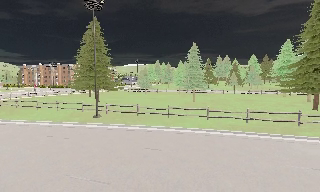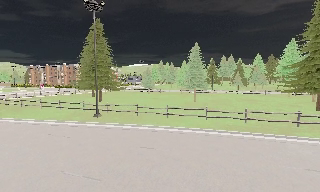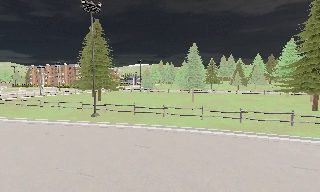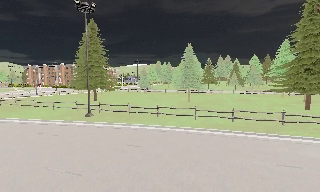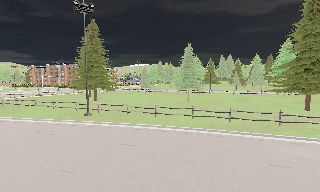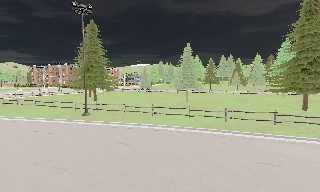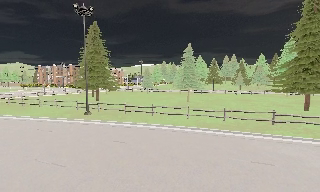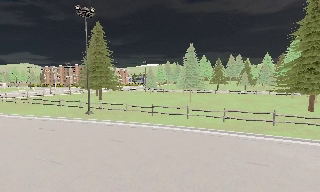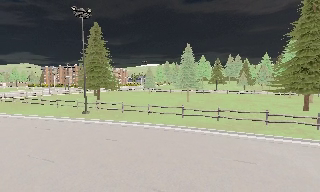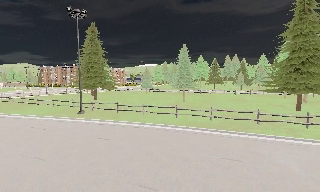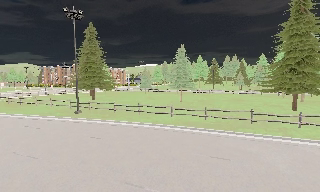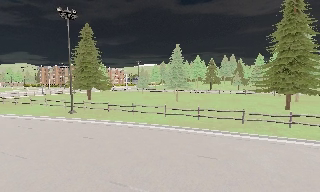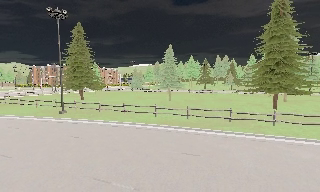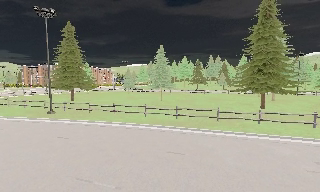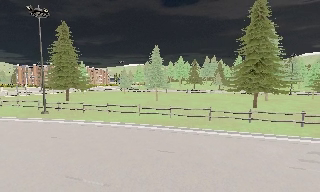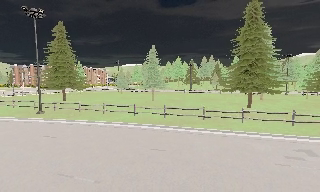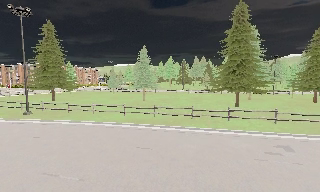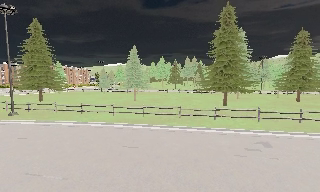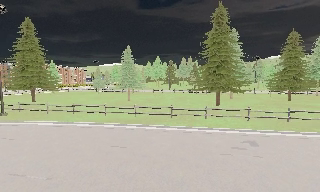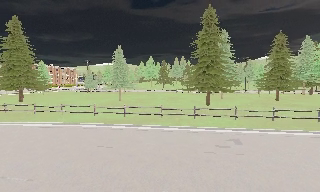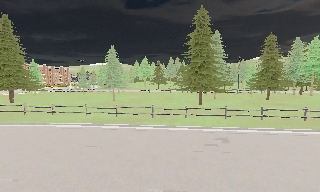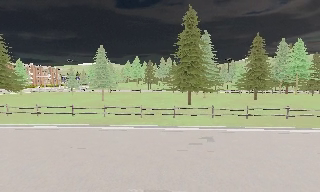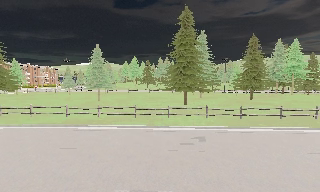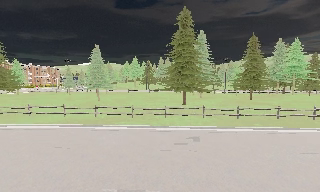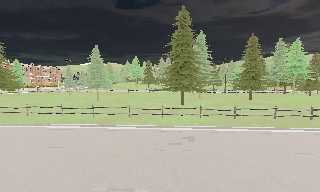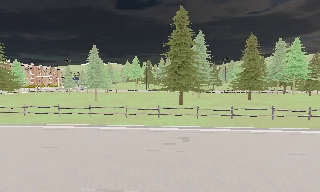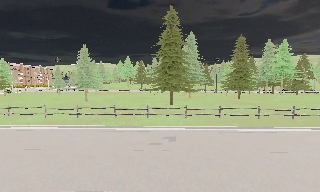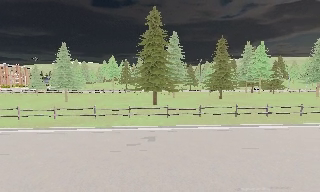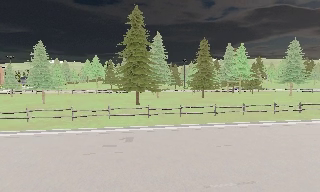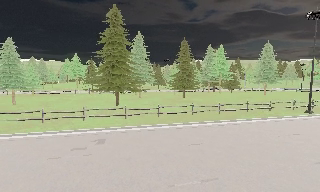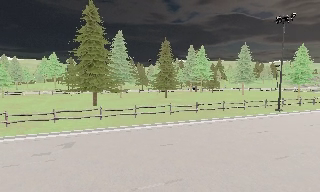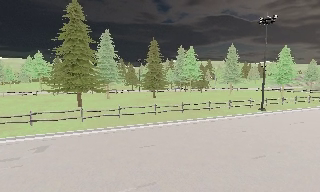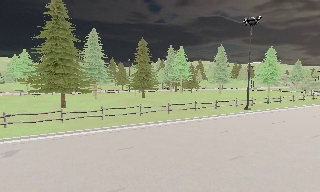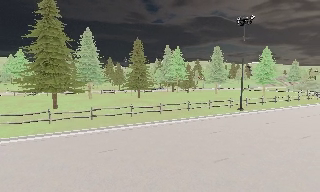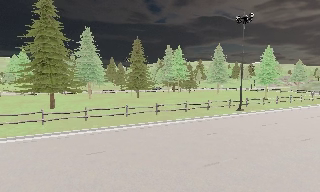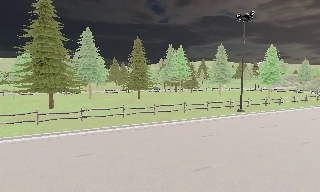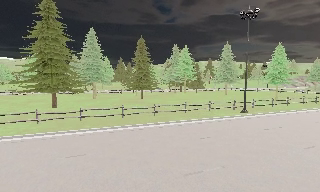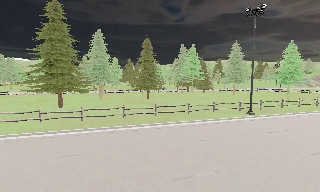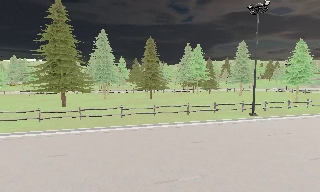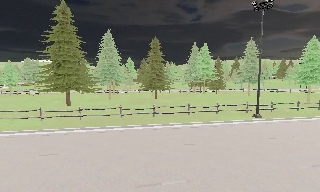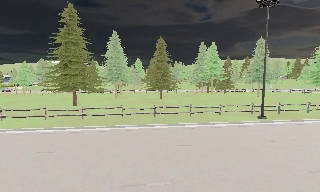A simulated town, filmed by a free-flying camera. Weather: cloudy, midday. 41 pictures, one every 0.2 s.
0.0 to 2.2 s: The camera travels to its right, about 6 m, so close, fixed things drift to the left.
2.2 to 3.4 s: The scene slides to the left, as the camera pans about 10 degrees to its right. It travels to its right and backward, about 3 m, so close, fixed things drift to the left.
3.4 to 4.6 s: The camera travels to its right, about 3 m, so close, fixed things drift to the left.
4.6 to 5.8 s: The camera pans to its right, which is clockwise from overhead, by about 15 degrees. It travels to its right, about 3.5 m, so close, fixed things drift to the left. It gains speed.
5.8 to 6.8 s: The camera swings to its right by about 10 degrees, and the scene slides to the left. It travels to its right, about 4.5 m, so close, fixed things drift to the left.
6.8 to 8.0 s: The camera pans to its left, which is counterclockwise from overhead, by about 15 degrees. It travels to its right, about 5 m.
The film runs forward here.
